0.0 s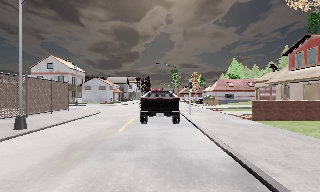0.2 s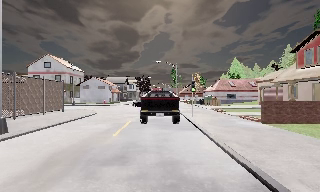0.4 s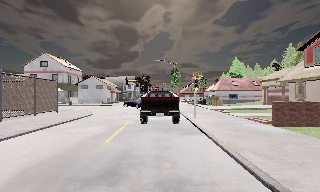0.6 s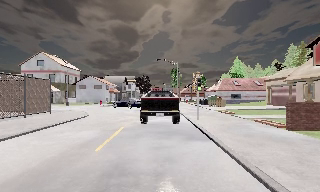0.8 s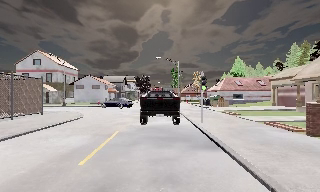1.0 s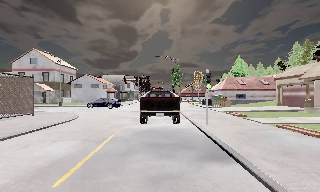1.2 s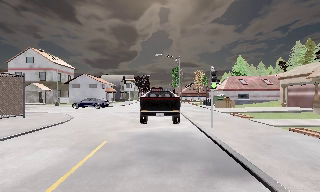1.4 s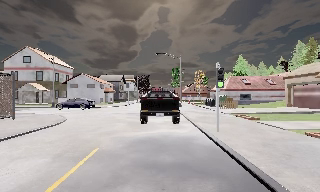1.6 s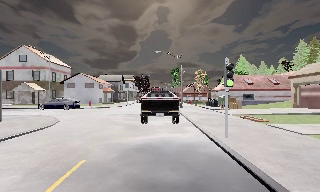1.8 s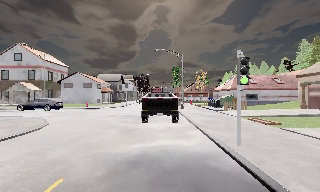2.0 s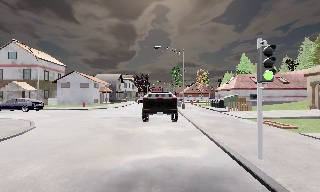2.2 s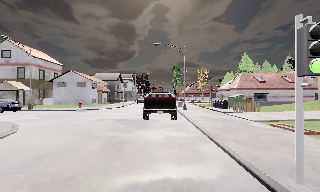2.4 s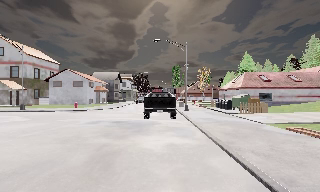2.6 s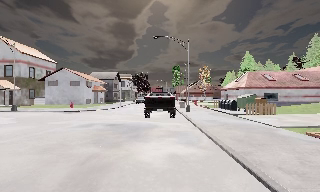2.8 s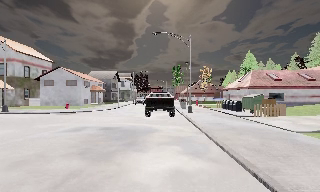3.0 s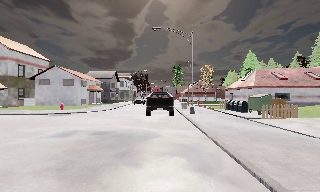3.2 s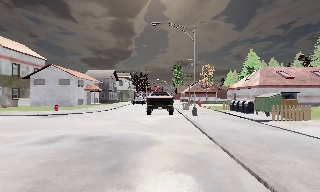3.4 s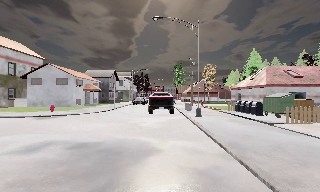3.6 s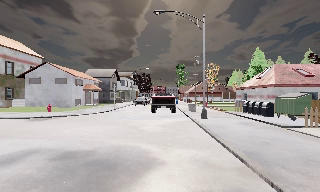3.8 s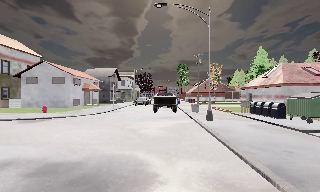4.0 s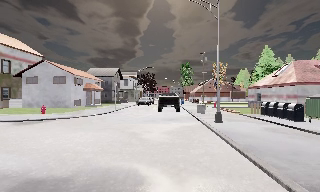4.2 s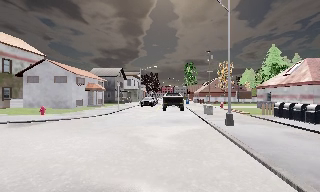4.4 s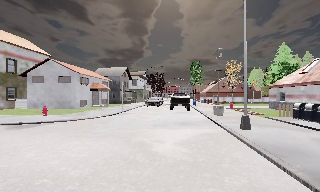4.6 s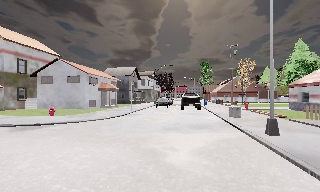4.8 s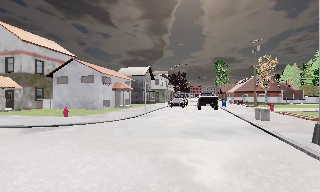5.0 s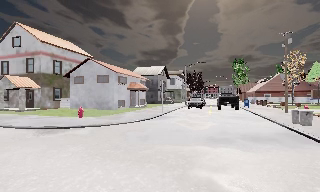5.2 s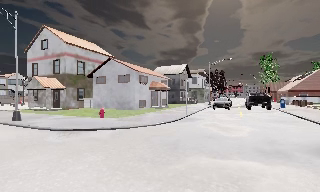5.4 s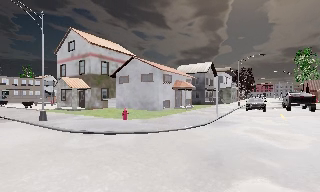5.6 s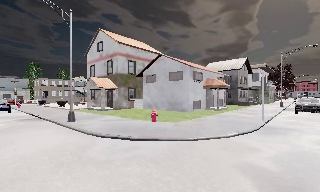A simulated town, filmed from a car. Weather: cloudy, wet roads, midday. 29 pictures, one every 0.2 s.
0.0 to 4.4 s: The camera travels forward, about 20 m, so what stands in front looms larger.
4.4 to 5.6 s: The camera swings to its left by about 35 degrees, and the scene slides to the right. It travels forward, about 7 m.
The film runs forward here.
